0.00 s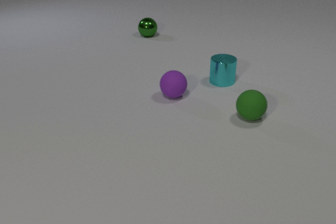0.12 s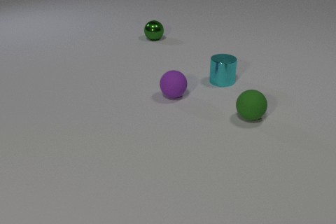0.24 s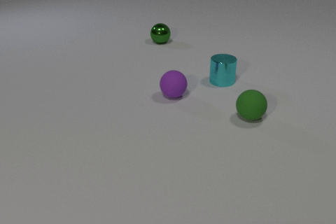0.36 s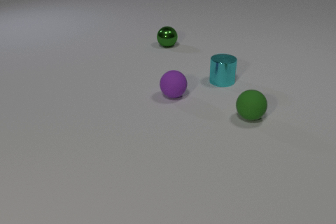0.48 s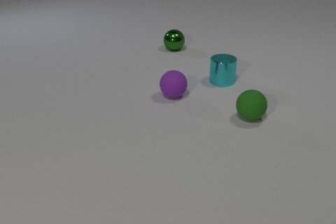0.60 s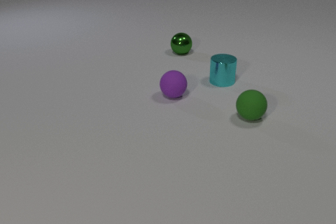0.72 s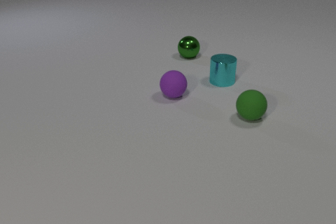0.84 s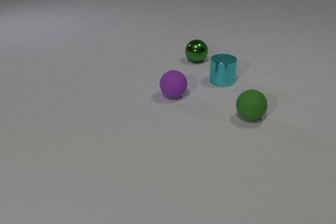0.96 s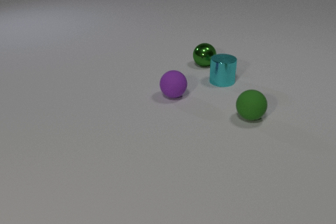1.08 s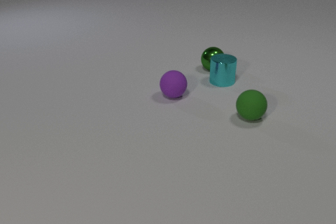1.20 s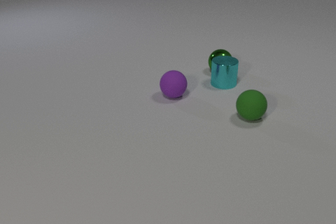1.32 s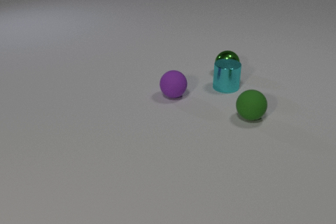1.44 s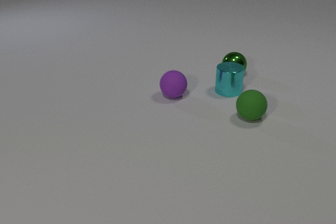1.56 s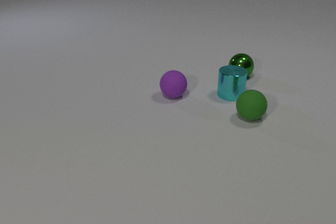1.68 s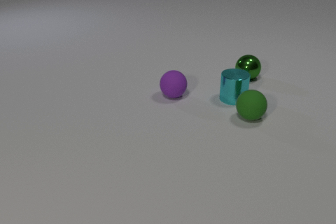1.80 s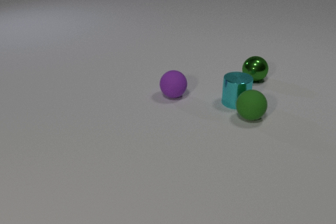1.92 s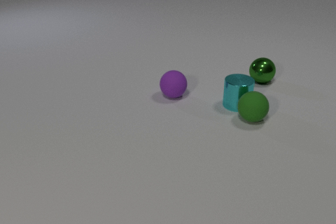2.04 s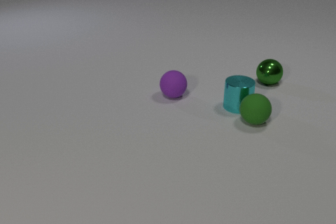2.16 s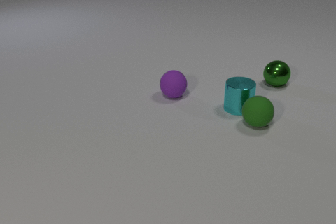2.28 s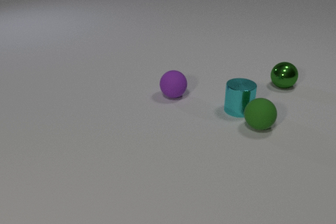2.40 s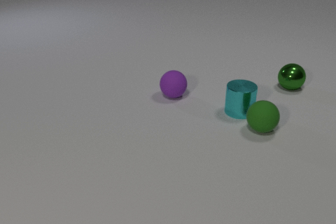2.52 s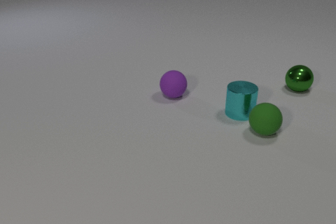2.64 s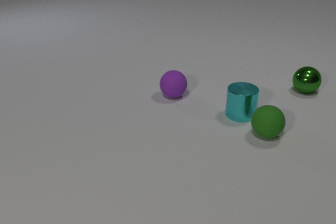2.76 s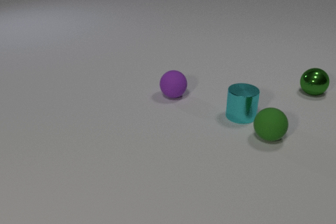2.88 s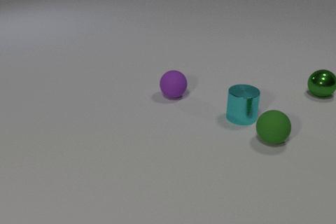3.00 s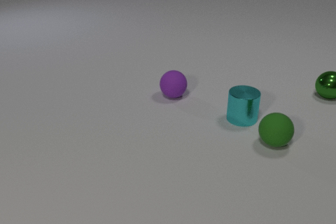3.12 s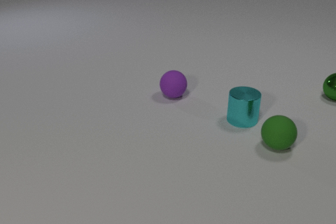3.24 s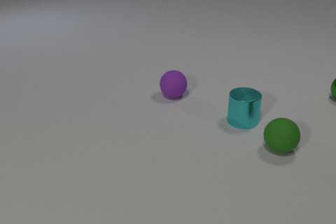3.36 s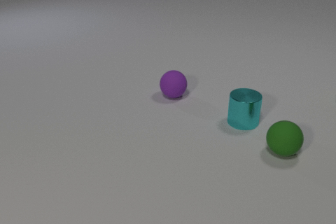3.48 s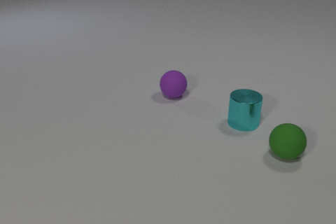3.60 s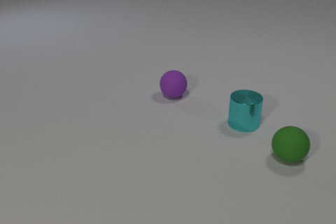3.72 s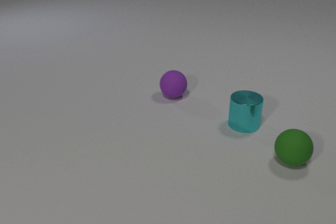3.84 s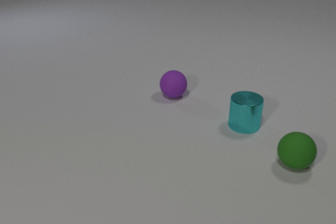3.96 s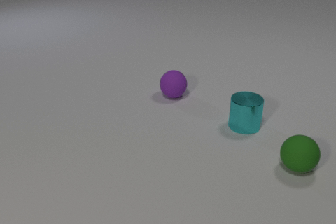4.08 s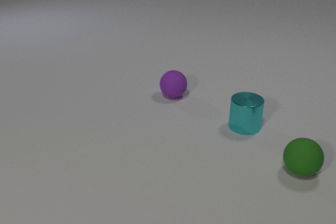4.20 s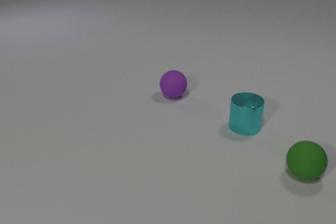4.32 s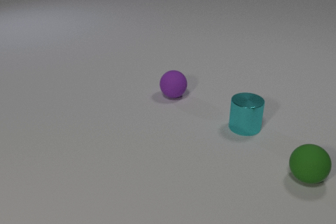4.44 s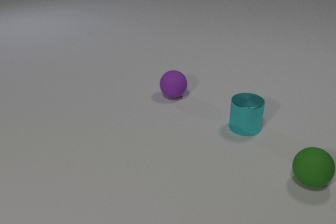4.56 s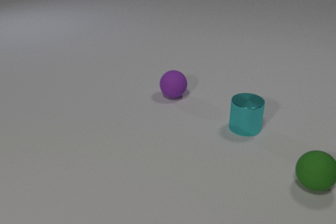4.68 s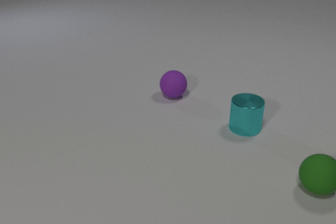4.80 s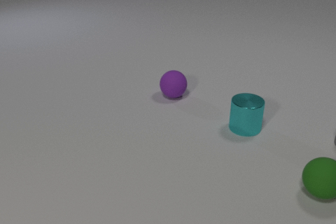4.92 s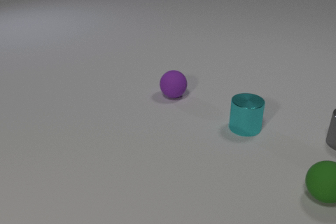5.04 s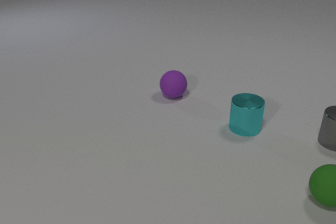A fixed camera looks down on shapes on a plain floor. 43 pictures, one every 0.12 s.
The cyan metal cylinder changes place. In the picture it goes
toward the camera.
The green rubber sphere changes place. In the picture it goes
toward the camera.
0.00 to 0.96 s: The green metal sphere rolls toward the camera and to the right.
0.96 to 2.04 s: The green metal sphere rolls to the right and toward the camera. The cyan metal cylinder slides toward the camera. The green rubber sphere rolls toward the camera. The green metal sphere and the cyan metal cylinder collide. The cyan metal cylinder and the green rubber sphere collide.
2.04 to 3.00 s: The green metal sphere rolls to the right. The cyan metal cylinder slides toward the camera. The green rubber sphere rolls toward the camera and to the right.
3.00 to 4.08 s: The green metal sphere rolls to the right, leaves at the right edge. The cyan metal cylinder slides toward the camera. The green rubber sphere rolls toward the camera and to the right.
4.08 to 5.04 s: The green rubber sphere rolls toward the camera and to the right. The gray metal cylinder comes in at the right edge, slides to the left.
What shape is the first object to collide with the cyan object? sphere.
How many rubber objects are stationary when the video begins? 2.
What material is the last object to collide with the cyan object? rubber.
